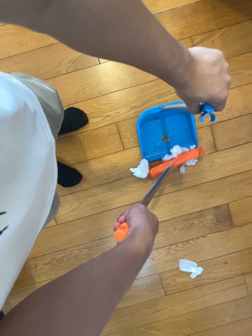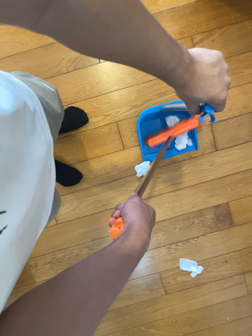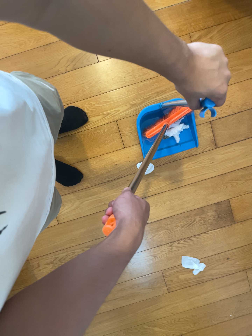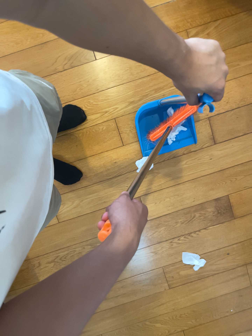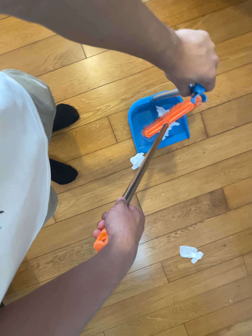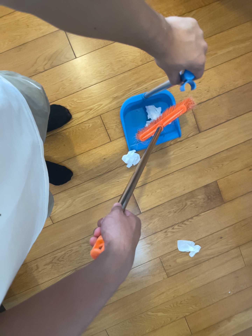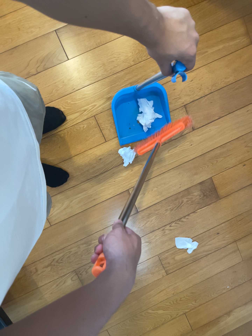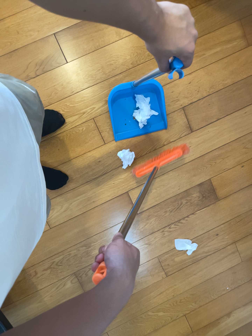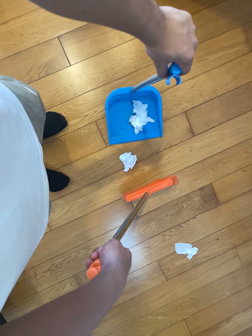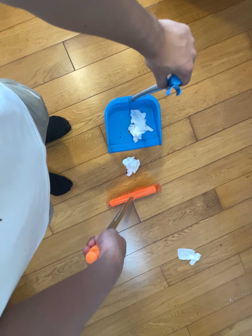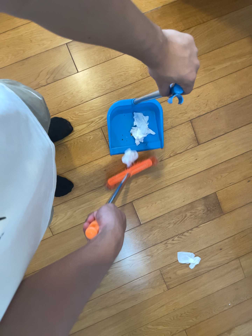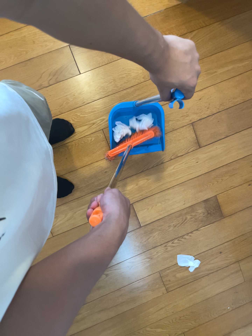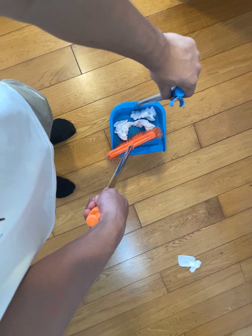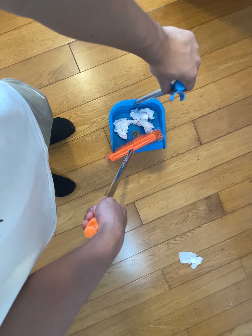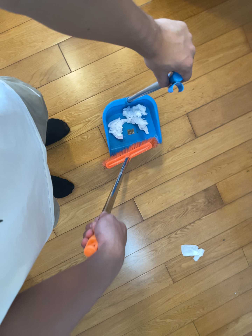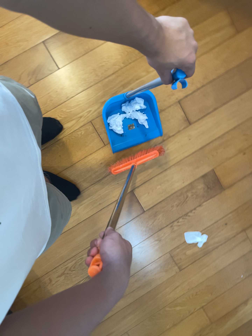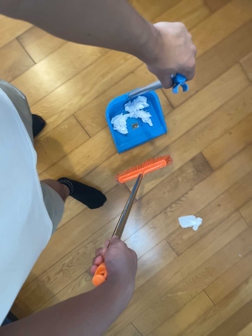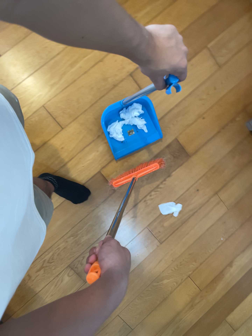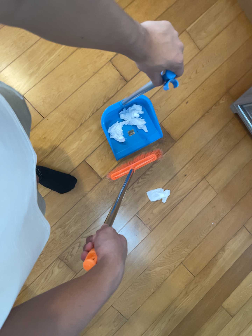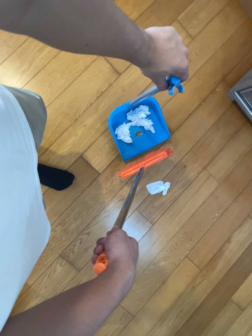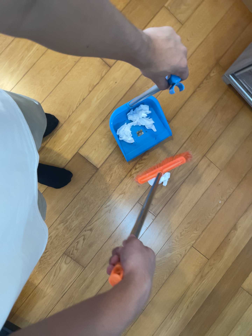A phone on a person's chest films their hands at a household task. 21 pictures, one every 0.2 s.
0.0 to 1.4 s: The camera rolls about its line of sight by about 10 degrees, and the scene rotates counterclockwise.
1.4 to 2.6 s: The camera shifts only a little, or ends up much as it began.
2.6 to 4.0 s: The camera travels toward the bottom of its view and to its right, about 36 cm, so close, fixed things drift upward. It rolls about its line of sight by about 30 degrees, and the scene rotates counterclockwise.
The film runs forward here.
